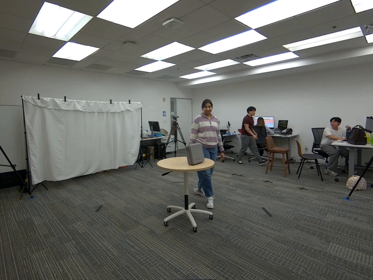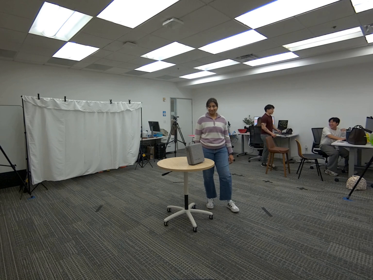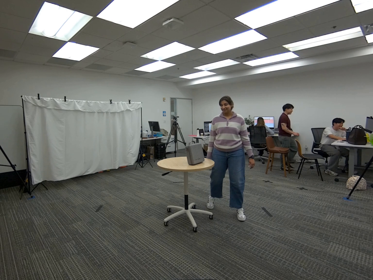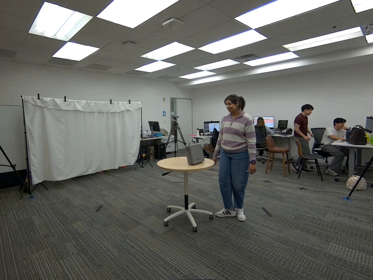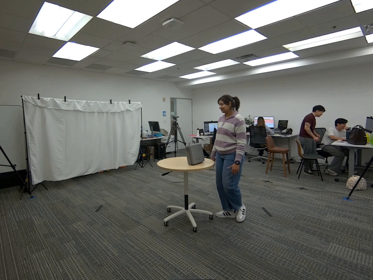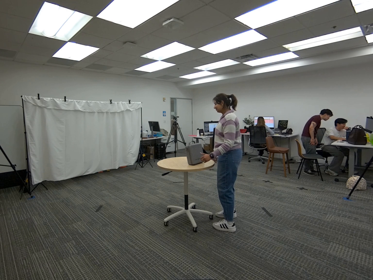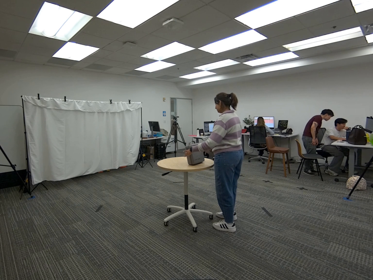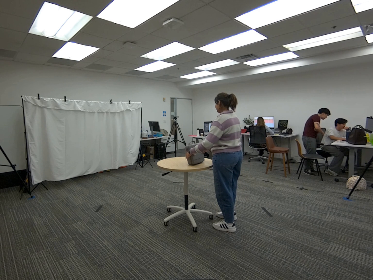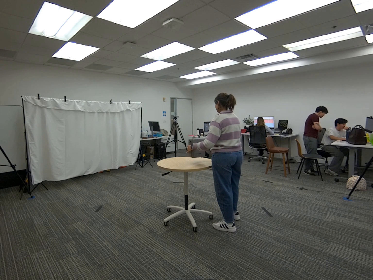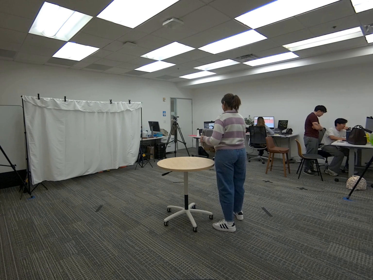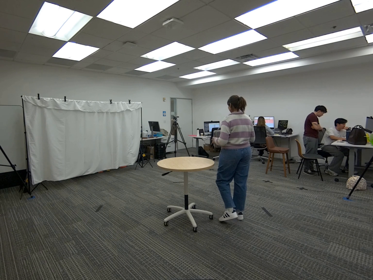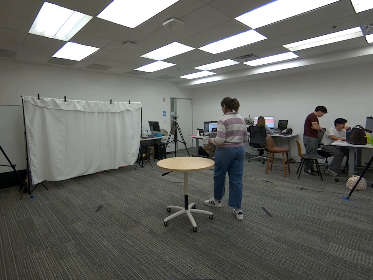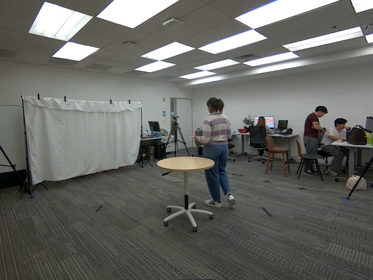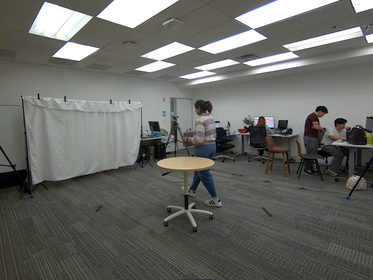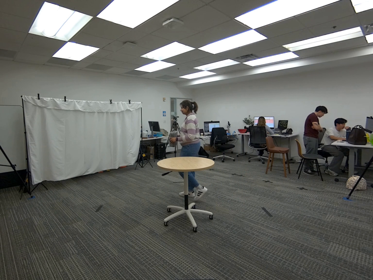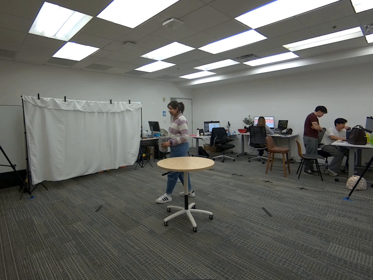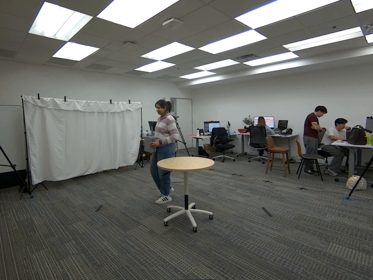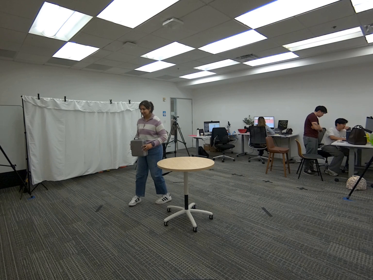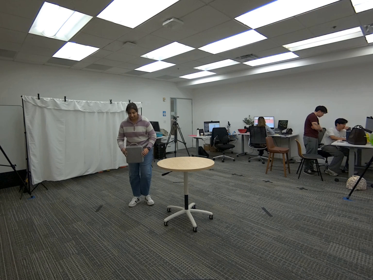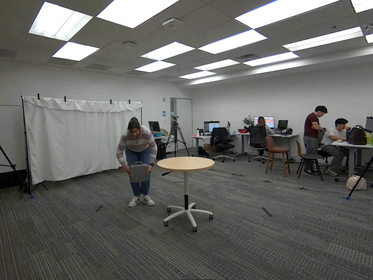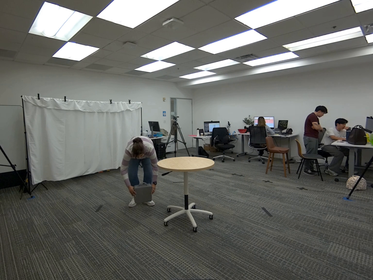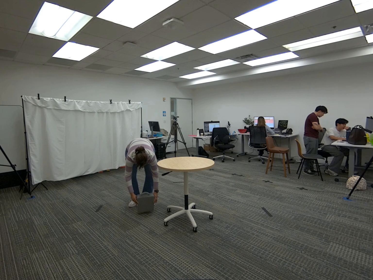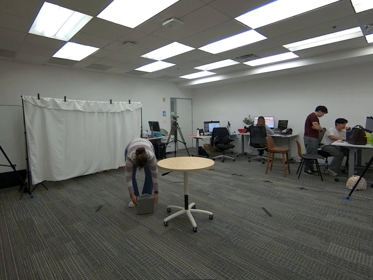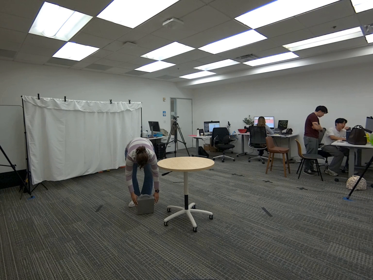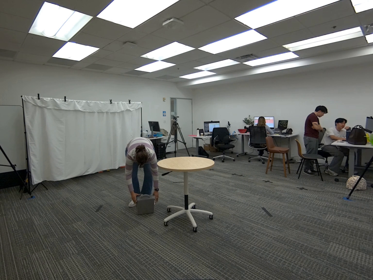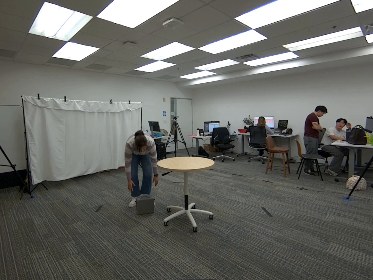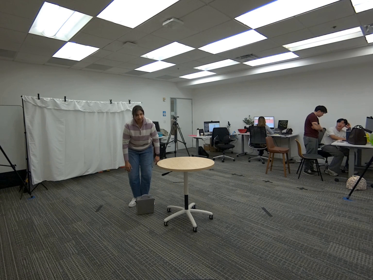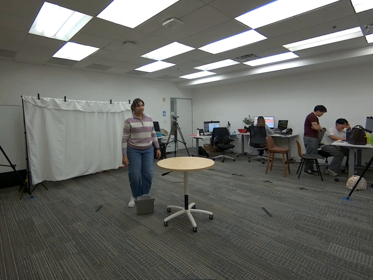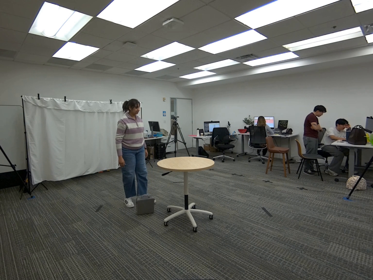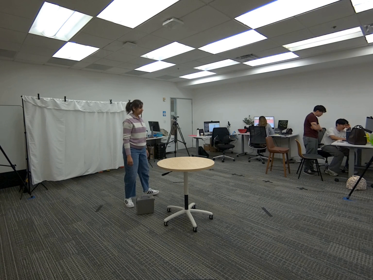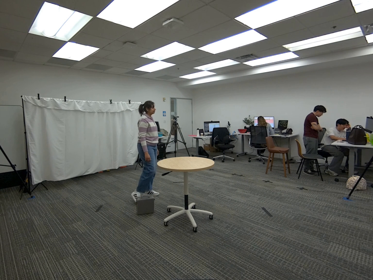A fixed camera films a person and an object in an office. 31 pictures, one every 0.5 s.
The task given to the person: Walk over to the gray case and pick up the case from the base on the round table and walk within the bounding area and place the case on the ground.
